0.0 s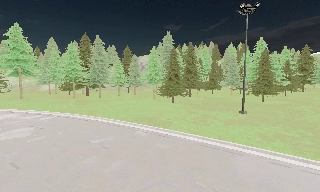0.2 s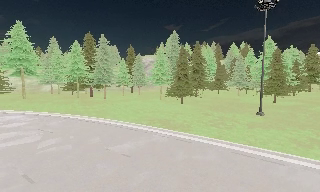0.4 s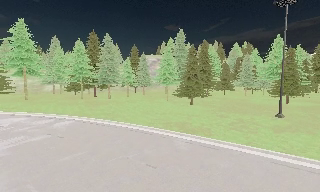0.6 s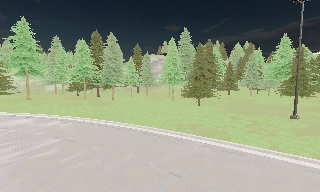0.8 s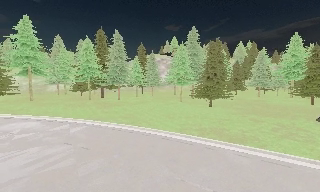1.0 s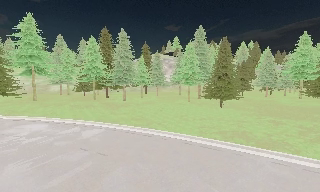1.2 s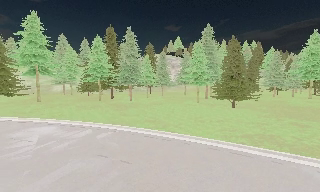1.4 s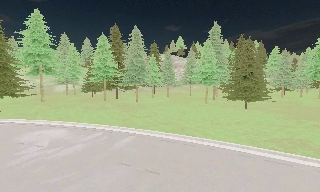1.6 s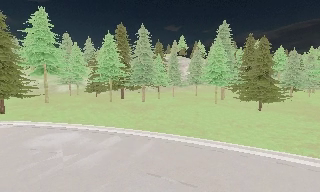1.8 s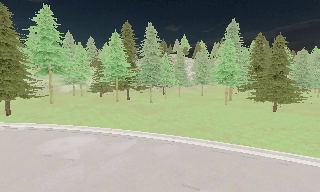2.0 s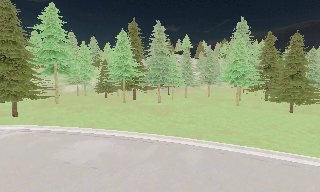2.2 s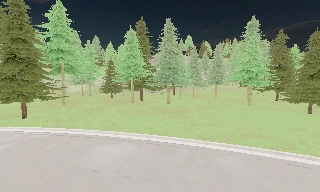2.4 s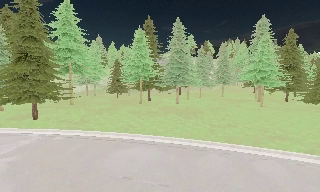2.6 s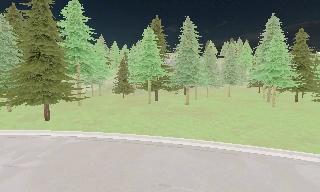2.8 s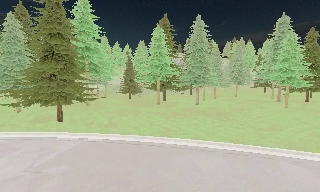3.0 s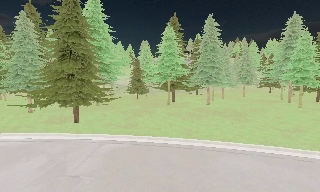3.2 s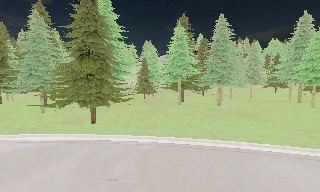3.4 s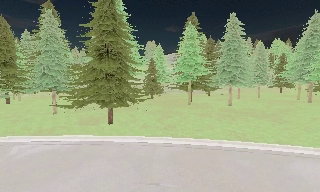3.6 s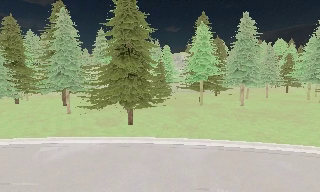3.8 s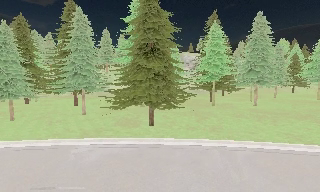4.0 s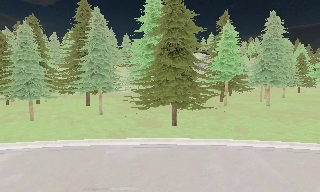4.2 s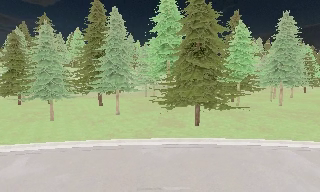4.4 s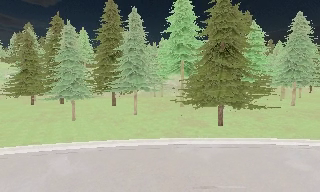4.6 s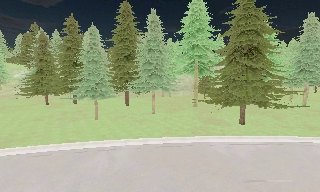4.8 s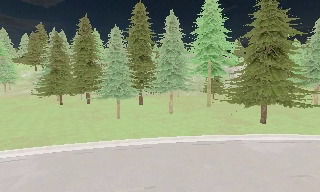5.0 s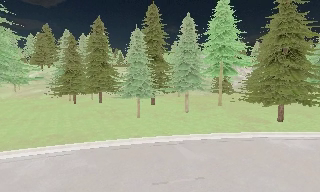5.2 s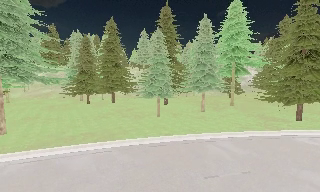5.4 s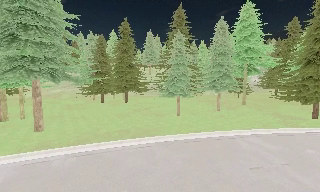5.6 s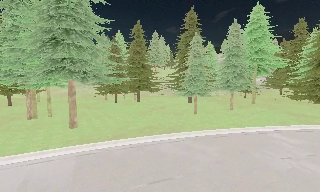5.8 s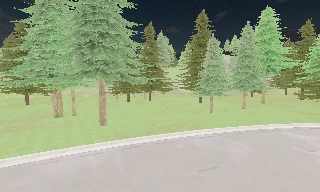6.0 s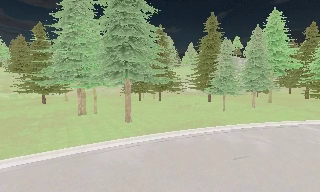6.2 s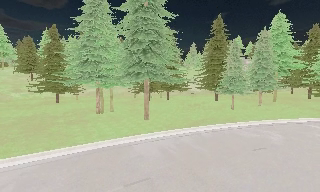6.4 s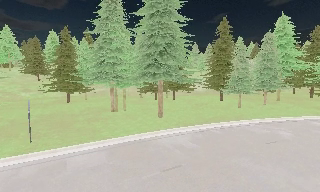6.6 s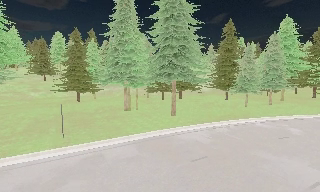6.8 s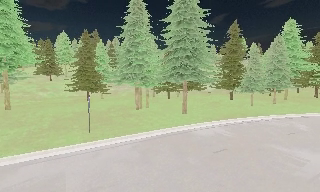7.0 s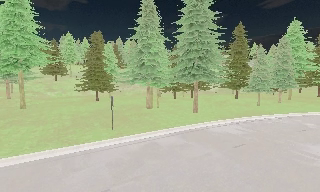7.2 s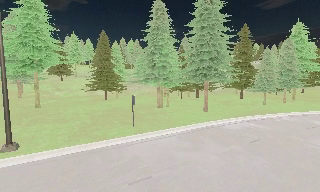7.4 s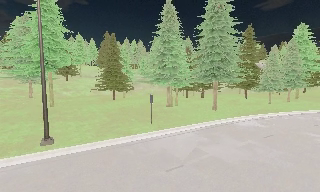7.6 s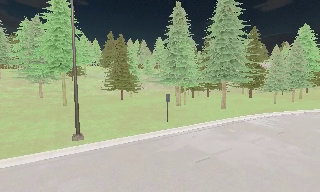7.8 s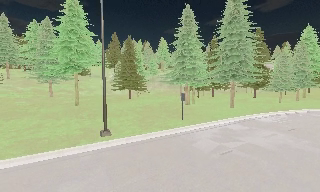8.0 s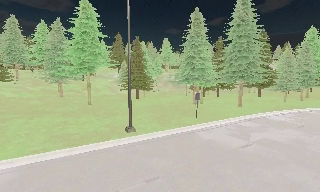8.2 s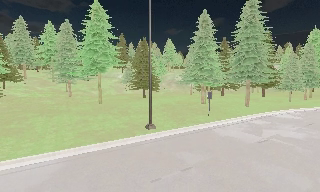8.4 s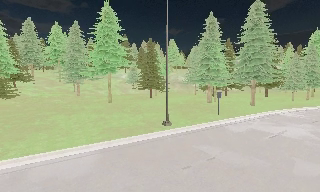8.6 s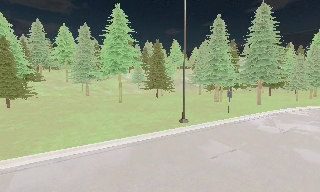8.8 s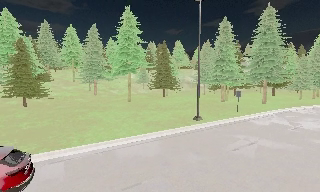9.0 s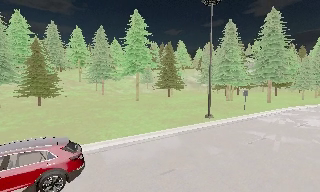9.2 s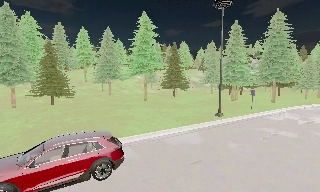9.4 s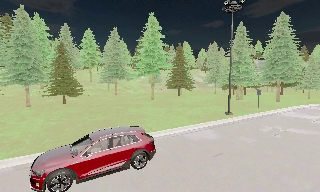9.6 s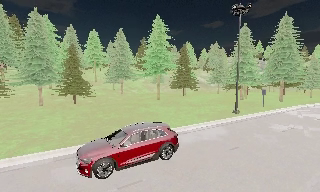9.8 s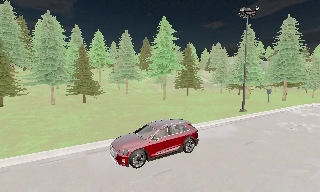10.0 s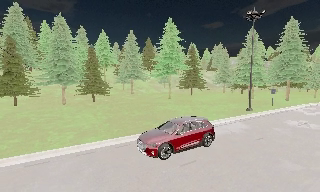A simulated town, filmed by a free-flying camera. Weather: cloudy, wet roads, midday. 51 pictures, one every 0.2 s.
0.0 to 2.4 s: The camera travels to its left and forward, about 19 m, so close, fixed things drift to the right.
2.4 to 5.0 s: The camera travels to its left, about 25 m, so close, fixed things drift to the right.
5.0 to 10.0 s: The camera travels to its left and backward, about 45 m, so close, fixed things drift to the right.
The film runs forward here.
